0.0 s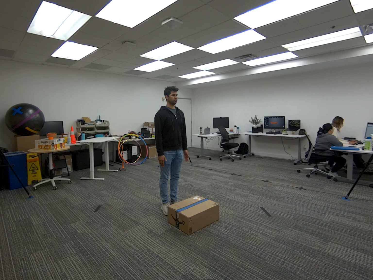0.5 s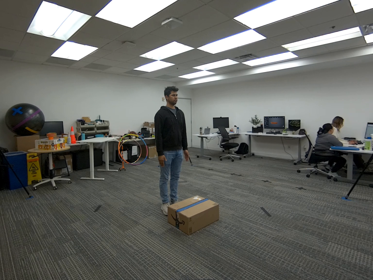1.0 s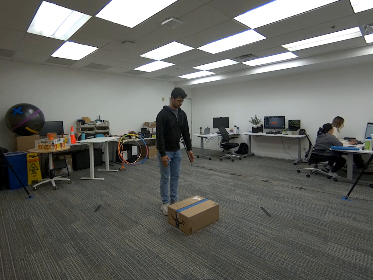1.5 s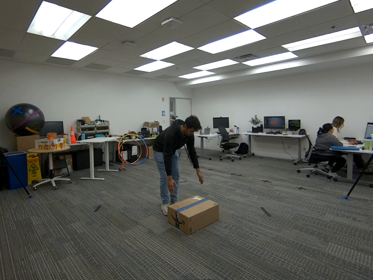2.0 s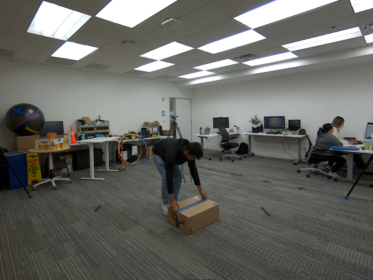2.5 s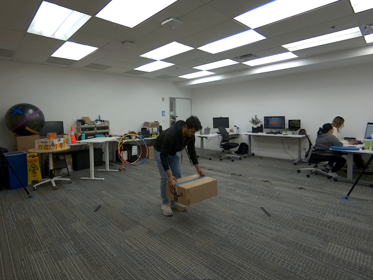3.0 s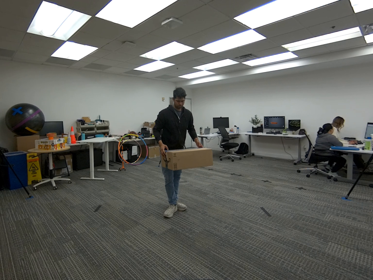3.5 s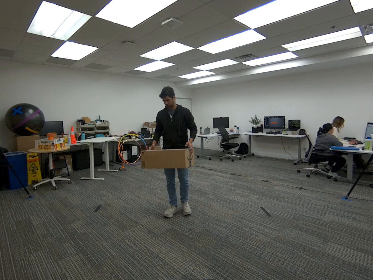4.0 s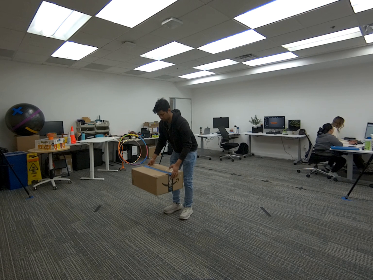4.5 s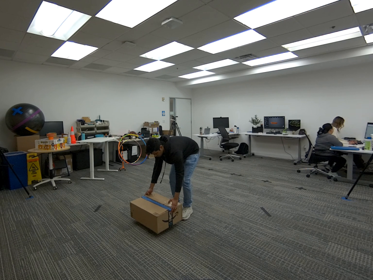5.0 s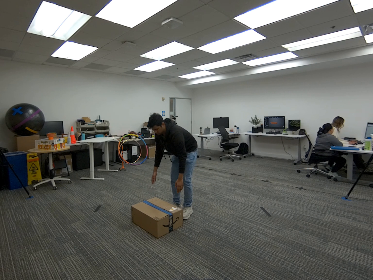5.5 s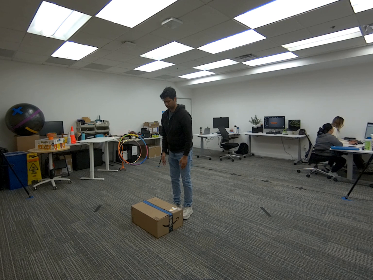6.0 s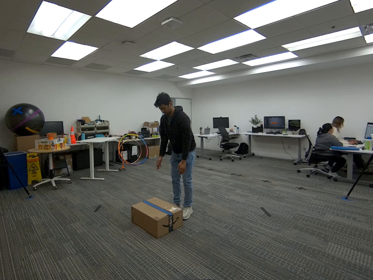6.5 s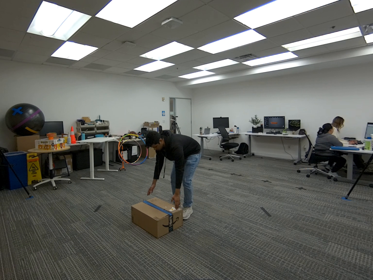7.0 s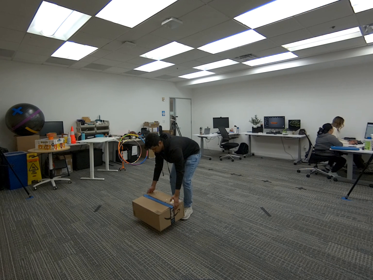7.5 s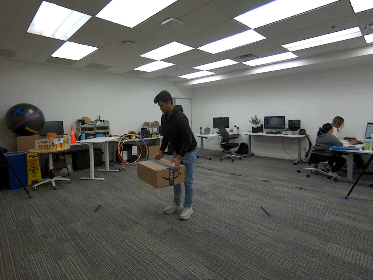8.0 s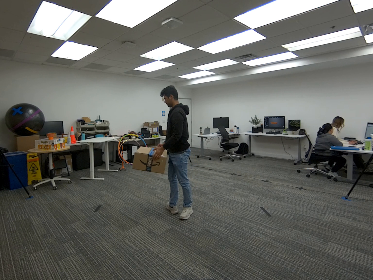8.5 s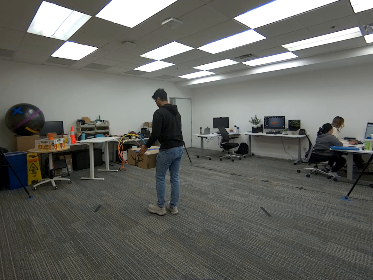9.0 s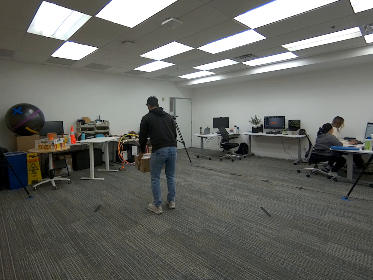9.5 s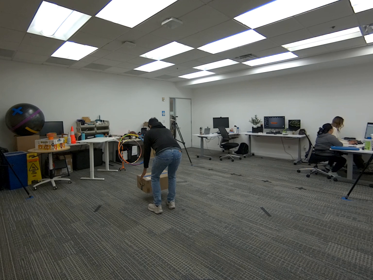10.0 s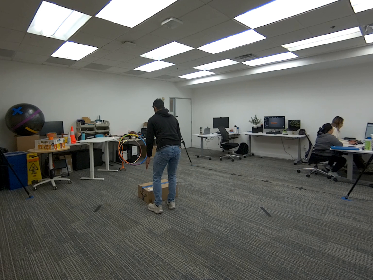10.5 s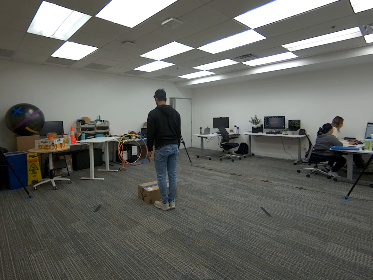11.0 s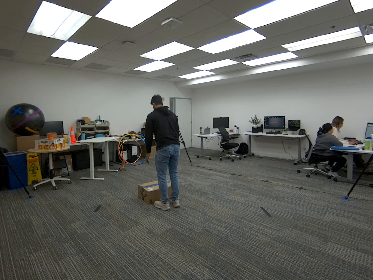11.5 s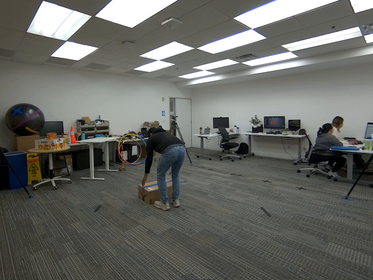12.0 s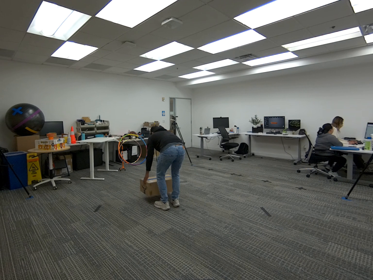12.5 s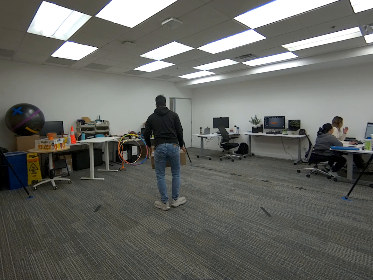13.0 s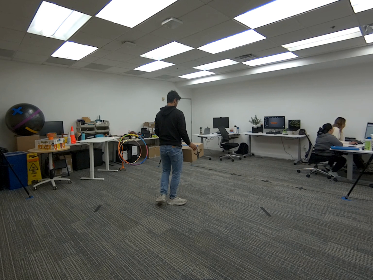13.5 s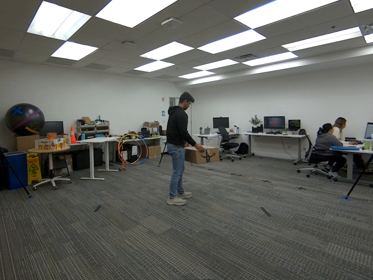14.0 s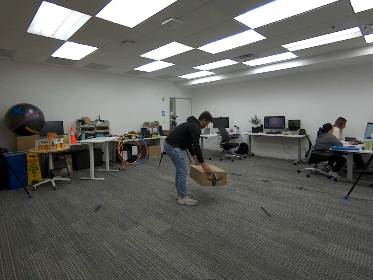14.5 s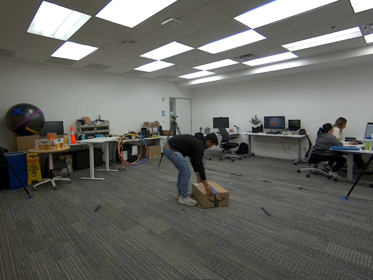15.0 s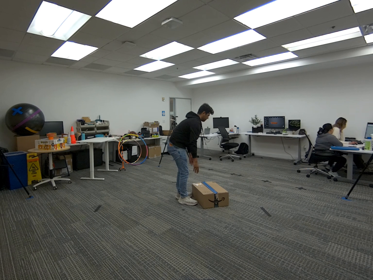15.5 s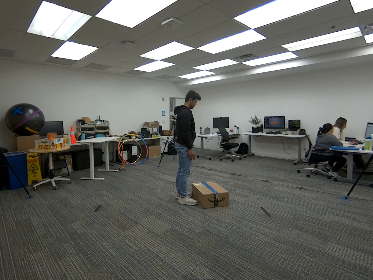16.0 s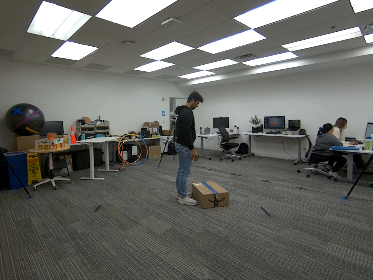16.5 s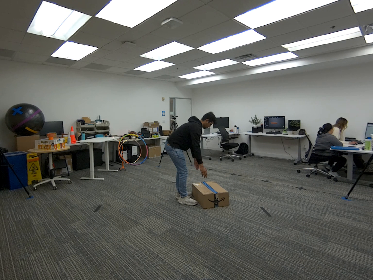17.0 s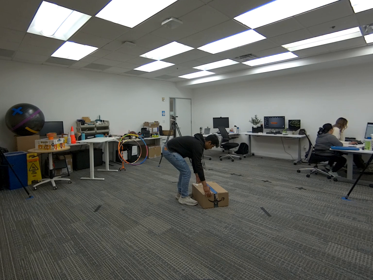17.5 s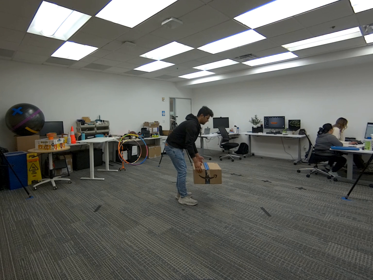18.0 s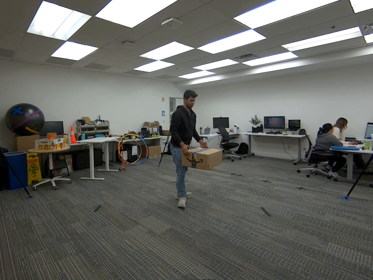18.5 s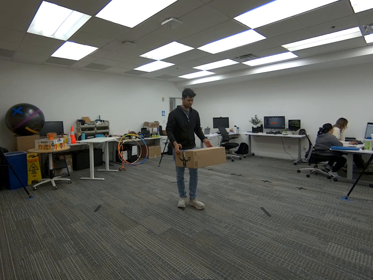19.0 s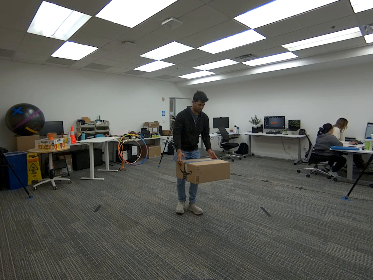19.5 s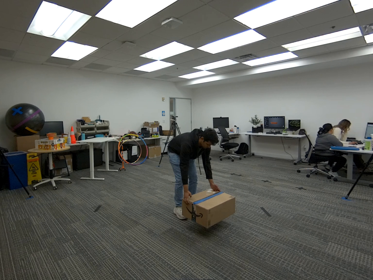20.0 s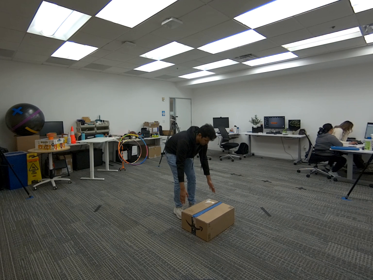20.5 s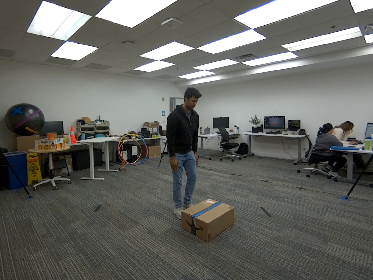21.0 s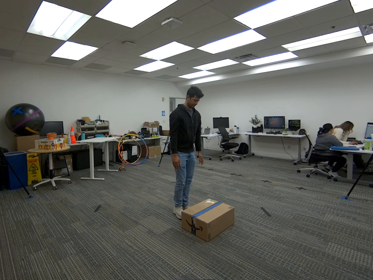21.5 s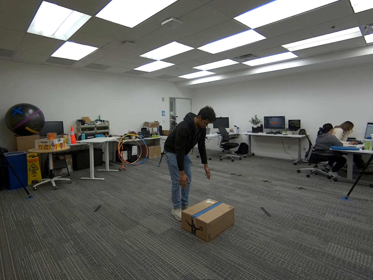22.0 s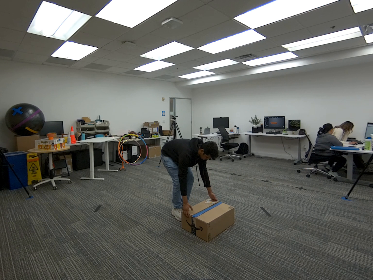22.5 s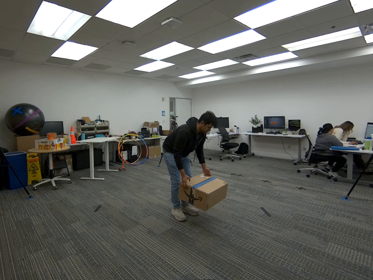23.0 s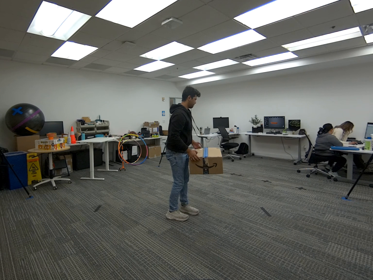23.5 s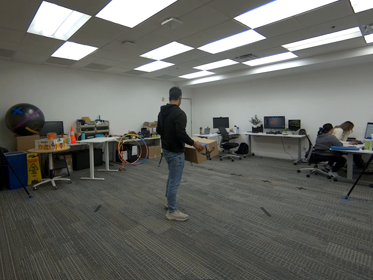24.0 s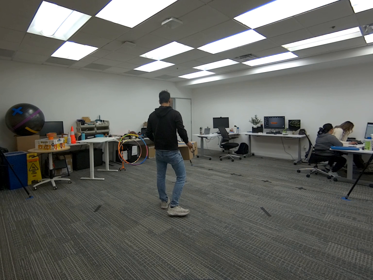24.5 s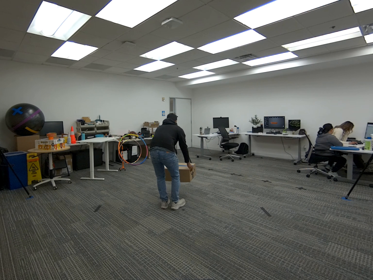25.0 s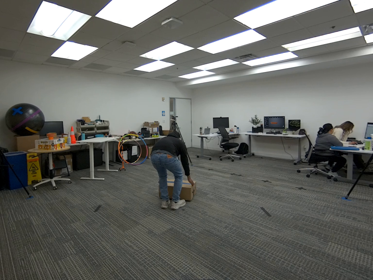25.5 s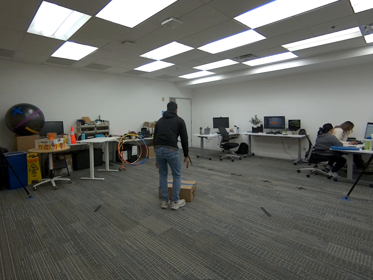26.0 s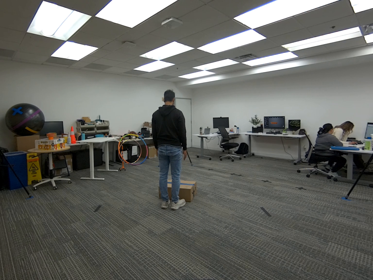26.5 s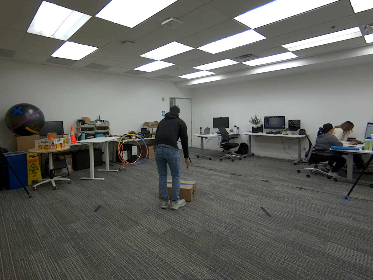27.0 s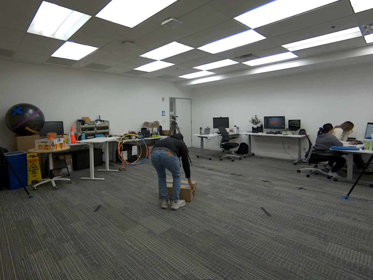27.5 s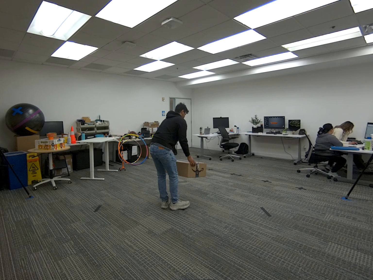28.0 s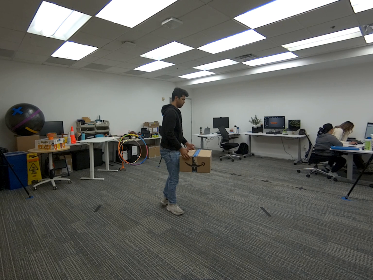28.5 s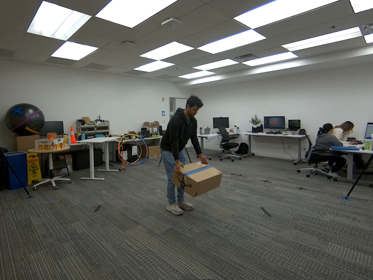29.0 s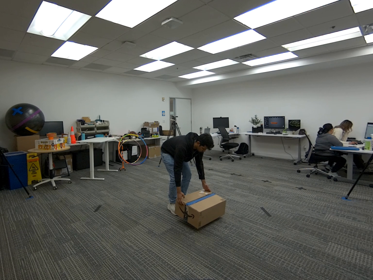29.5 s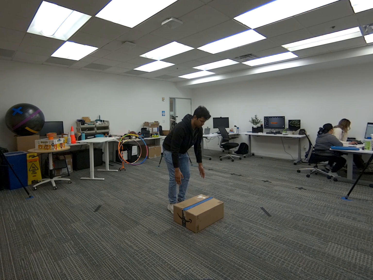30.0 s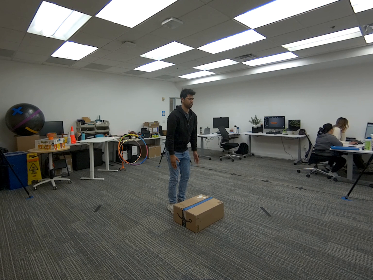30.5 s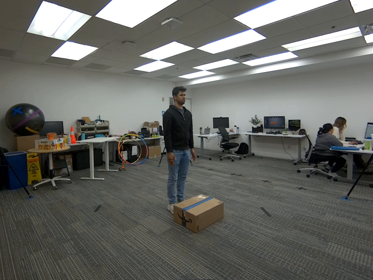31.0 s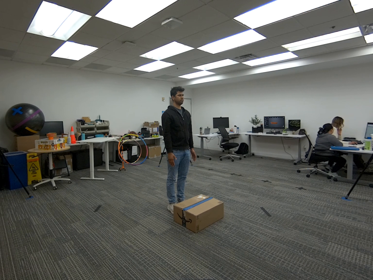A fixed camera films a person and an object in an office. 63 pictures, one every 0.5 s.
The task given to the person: Pick up the big brown cardboard box from the ground and place it back on the ground.
